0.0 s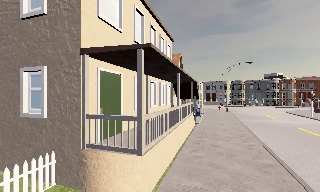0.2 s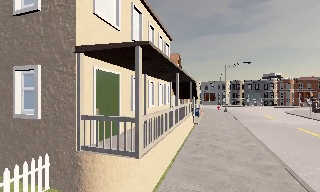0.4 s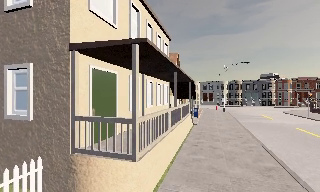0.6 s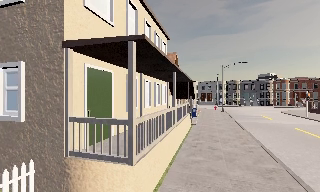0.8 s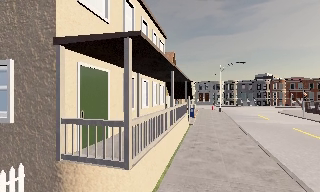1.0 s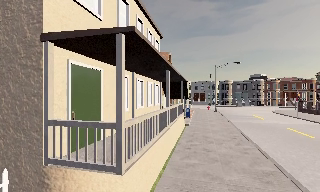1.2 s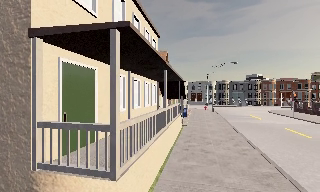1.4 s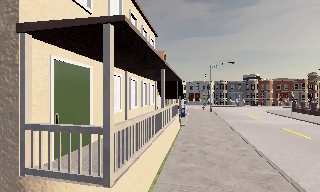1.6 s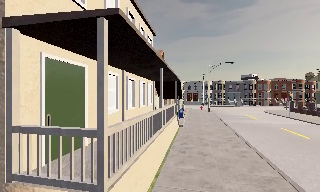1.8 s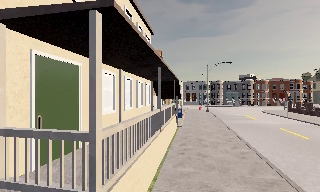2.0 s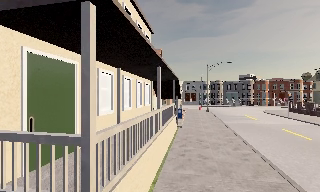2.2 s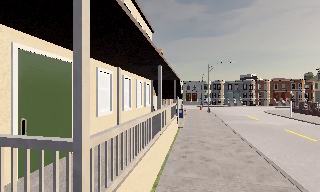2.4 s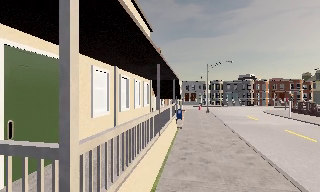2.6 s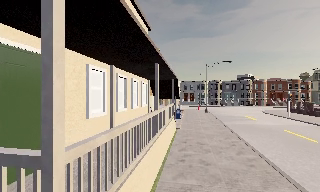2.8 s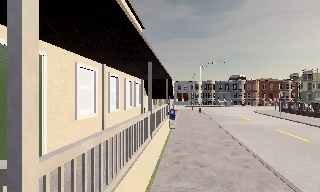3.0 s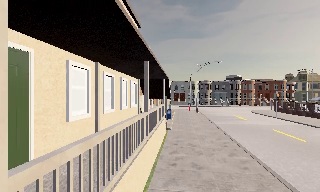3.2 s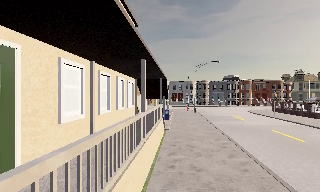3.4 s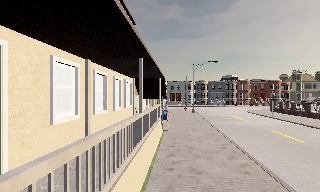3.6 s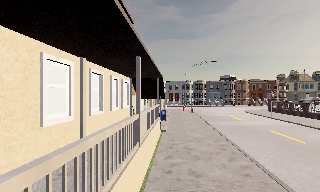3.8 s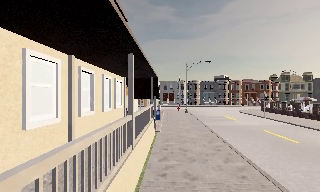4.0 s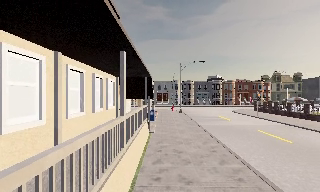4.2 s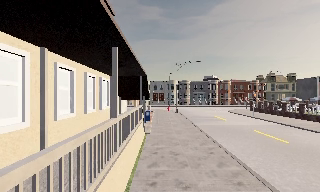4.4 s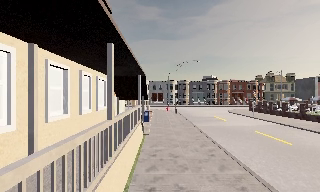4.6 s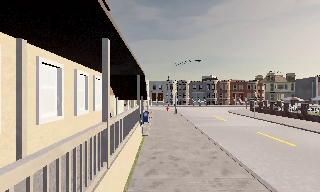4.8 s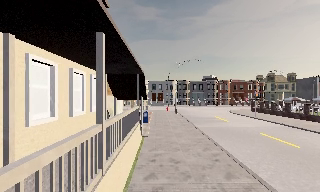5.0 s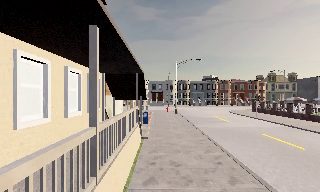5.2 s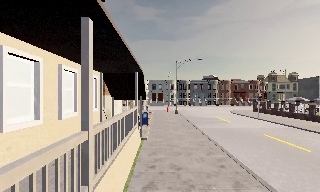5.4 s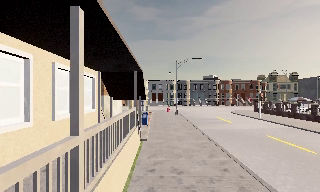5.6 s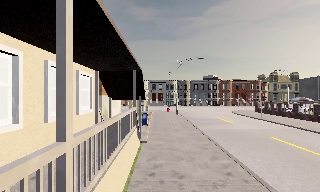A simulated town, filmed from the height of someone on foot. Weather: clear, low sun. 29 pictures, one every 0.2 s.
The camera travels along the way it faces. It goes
forward.
0.0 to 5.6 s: The camera pans to its right, which is clockwise from overhead, by about 20 degrees. It travels forward, about 6 m, so what stands in front looms larger.
The film runs forward here.
